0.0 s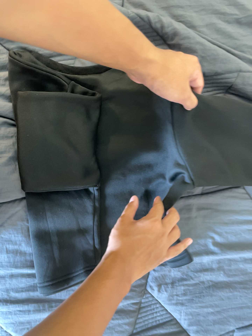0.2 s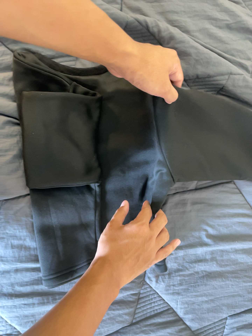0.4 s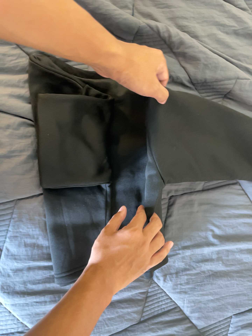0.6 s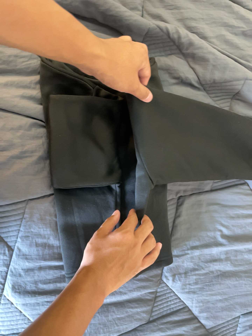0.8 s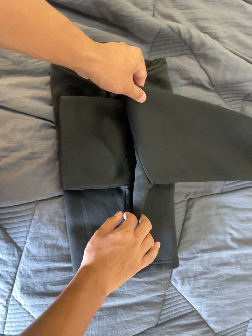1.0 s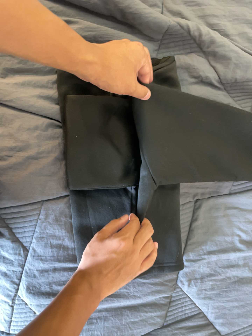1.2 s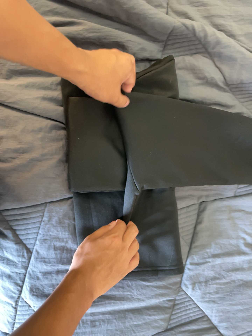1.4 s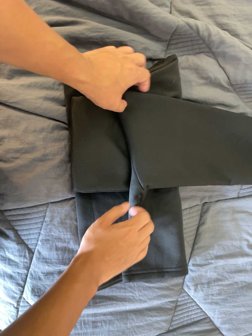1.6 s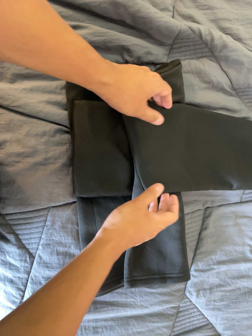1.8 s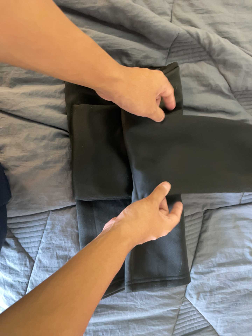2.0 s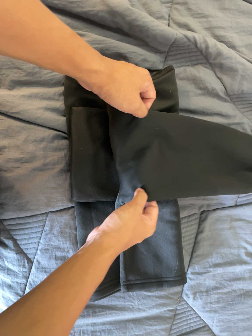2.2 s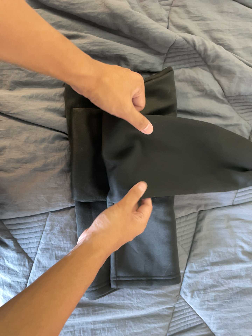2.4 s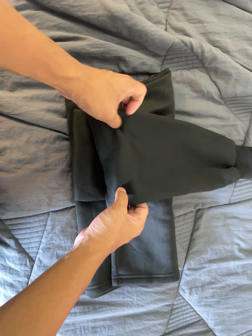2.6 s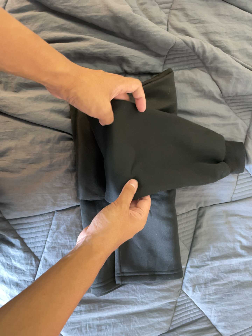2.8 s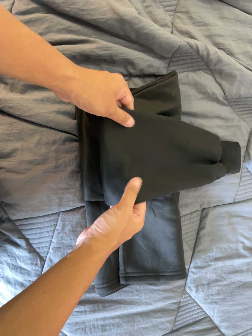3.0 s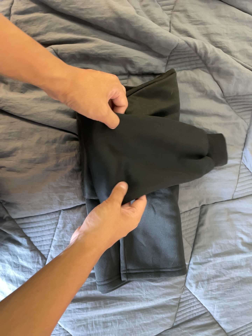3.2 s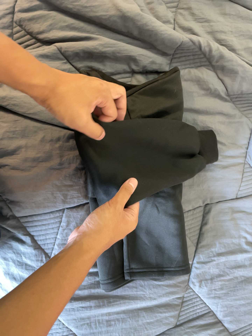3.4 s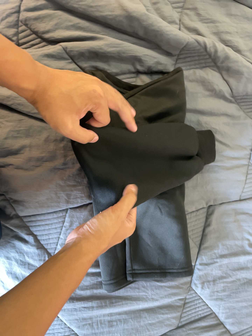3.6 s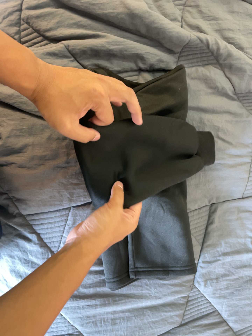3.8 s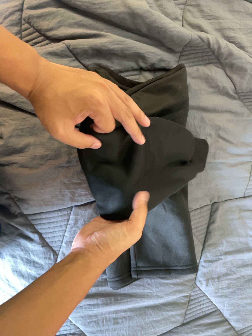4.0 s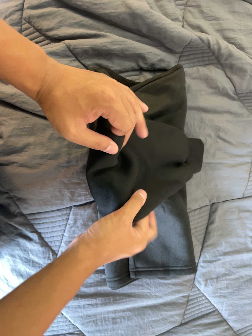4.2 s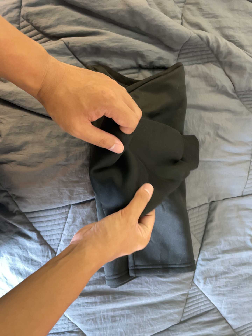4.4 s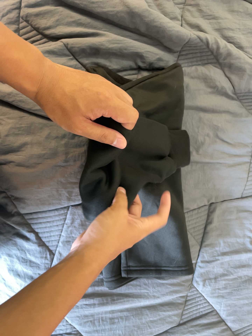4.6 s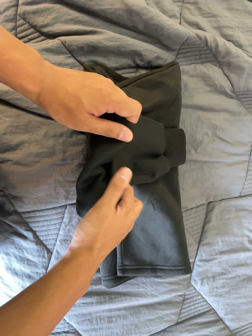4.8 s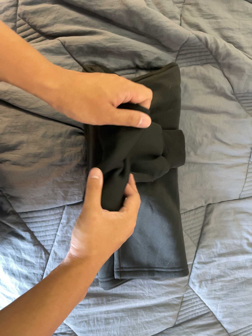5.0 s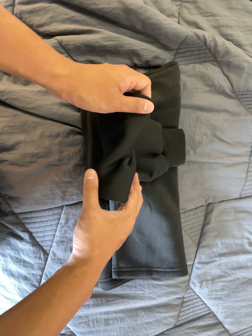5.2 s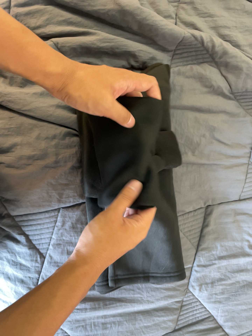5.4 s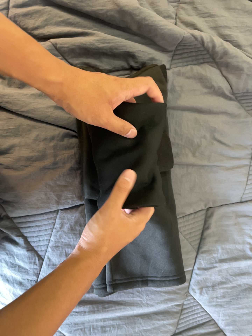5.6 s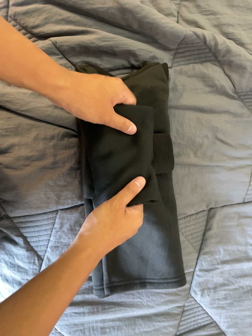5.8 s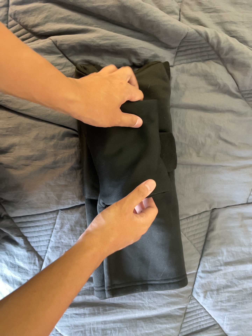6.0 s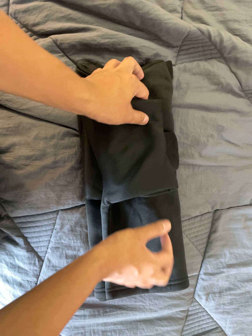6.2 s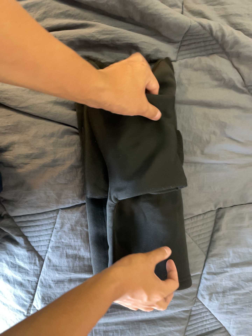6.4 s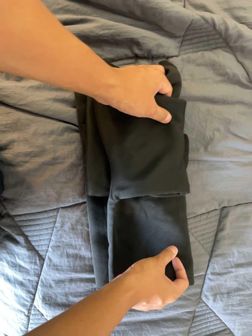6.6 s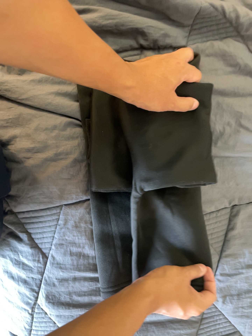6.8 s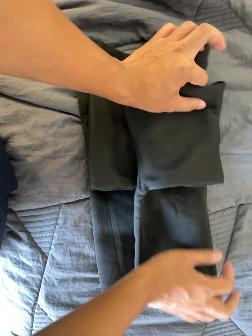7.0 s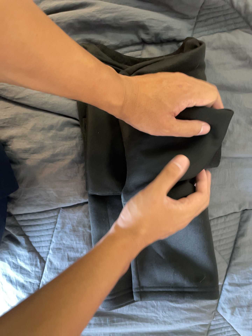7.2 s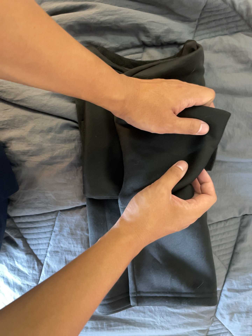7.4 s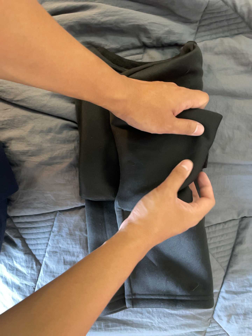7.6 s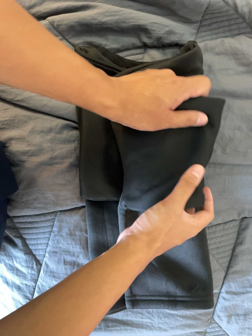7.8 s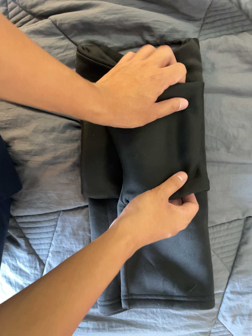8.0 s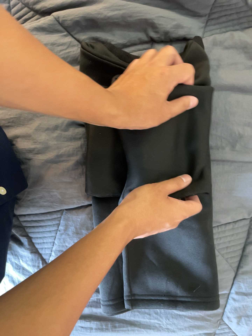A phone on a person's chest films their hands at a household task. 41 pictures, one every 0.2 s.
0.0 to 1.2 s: The camera travels to its left, about 8 cm, so close, fixed things drift to the right.
1.2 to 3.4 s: The camera travels to its left, about 7 cm.
3.4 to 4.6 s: The camera keeps its place and its aim.
4.6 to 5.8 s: The camera shifts only a little, or ends up much as it began.
5.8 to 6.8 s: The camera travels forward, about 7 cm, so what stands in front looms larger.
6.8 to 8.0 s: The camera shifts only a little, or ends up much as it began.
The film runs forward here.
